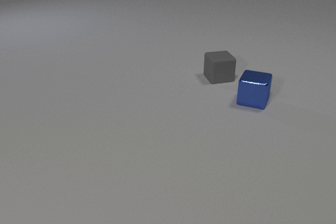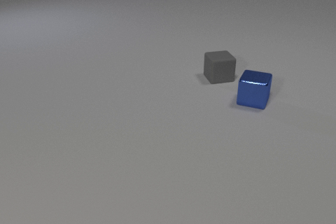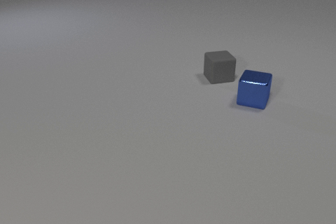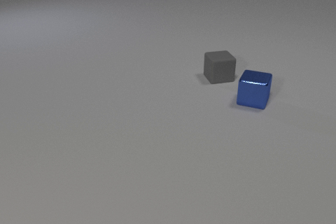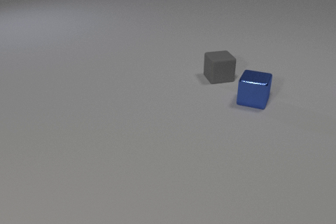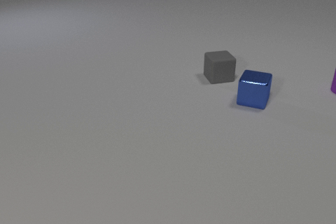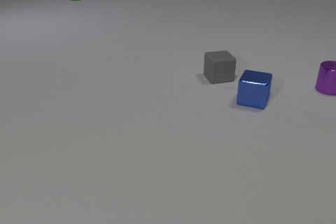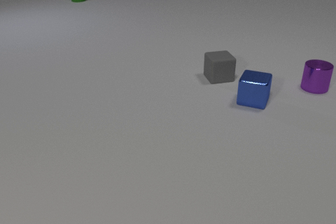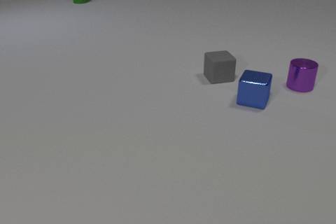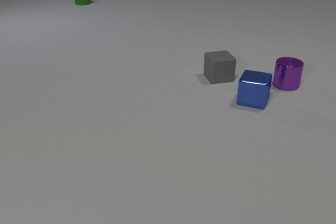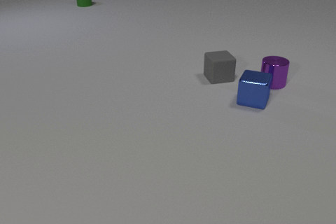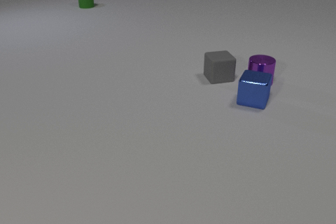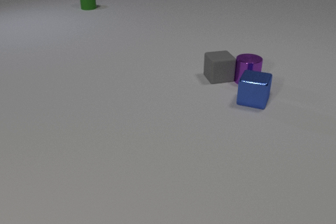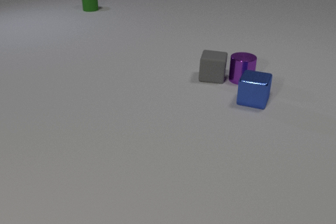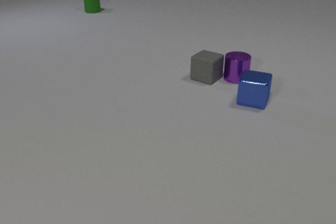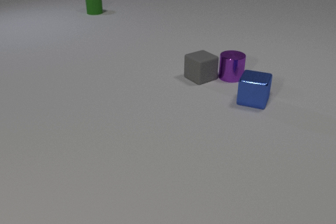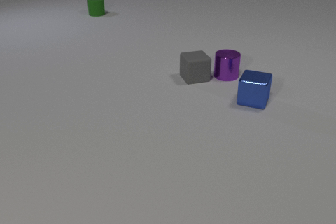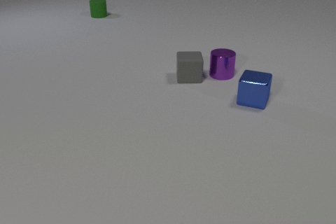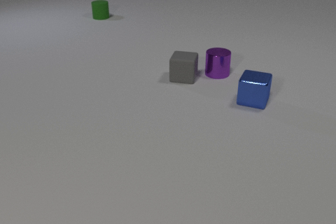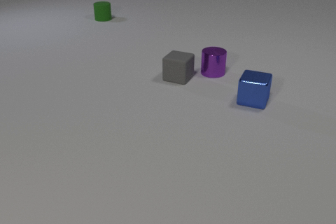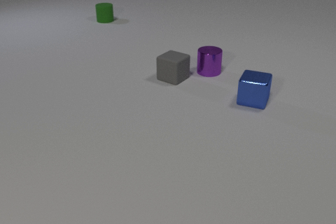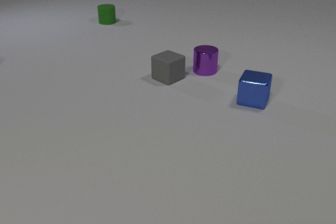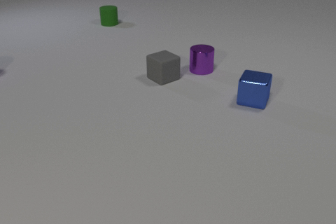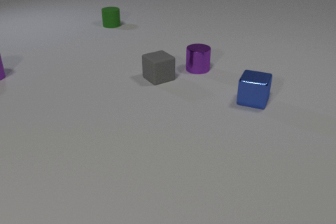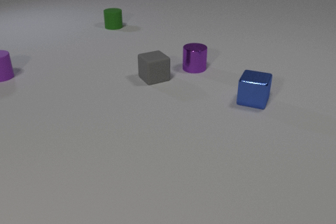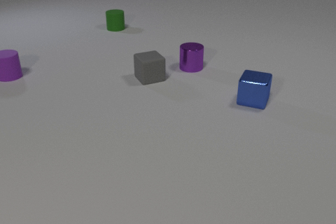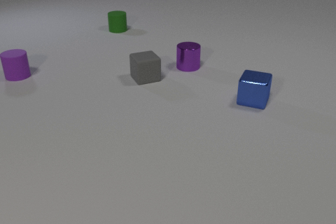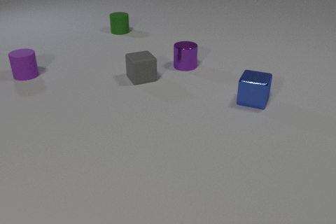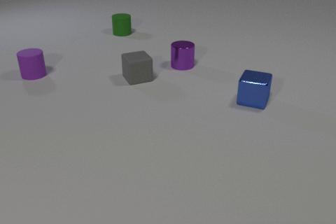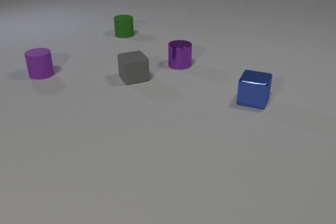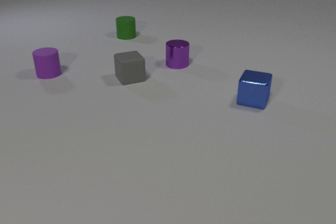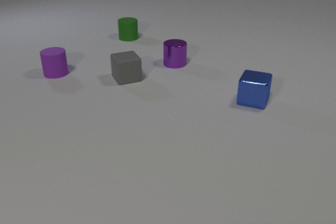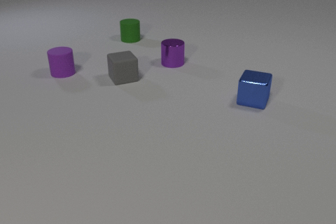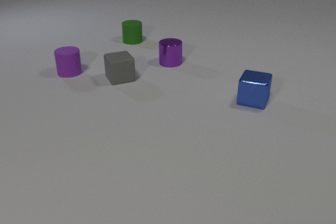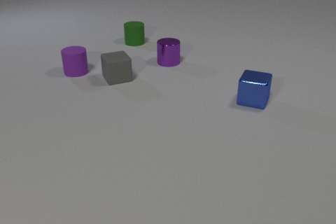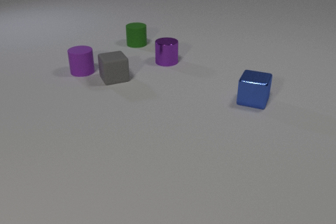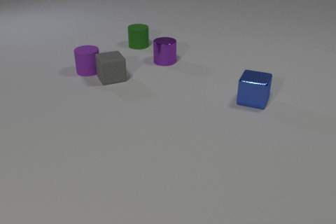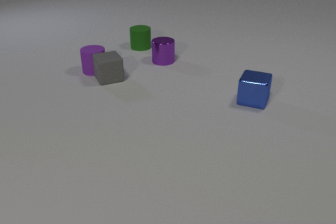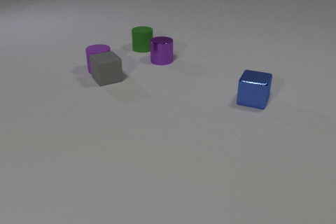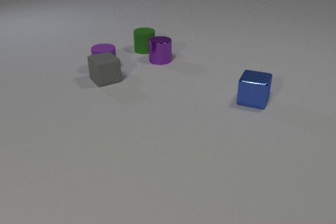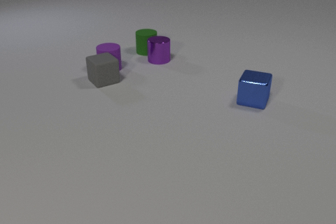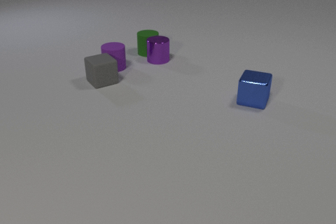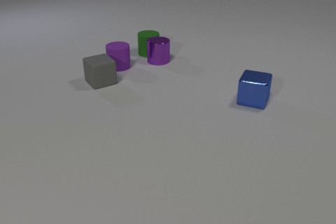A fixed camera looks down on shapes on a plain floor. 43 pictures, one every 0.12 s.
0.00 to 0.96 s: The purple metal cylinder comes in at the right edge, slides to the left. The green rubber cylinder comes in at the top edge, slides toward the camera.
0.96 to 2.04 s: The purple metal cylinder slides to the left. The gray rubber cube slides to the left, spins clockwise seen from above by about 105 degrees, its near face sliding to the left. The green rubber cylinder slides toward the camera. The purple metal cylinder and the gray rubber cube collide.
2.04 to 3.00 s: The purple metal cylinder slides to the left and away from the camera. The gray rubber cube slides to the left, spins clockwise seen from above by about 60 degrees, its near face sliding to the left. The green rubber cylinder slides toward the camera. The purple rubber cylinder comes in at the left edge, slides to the right.
3.00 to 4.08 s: The purple metal cylinder slides to the left and away from the camera. The gray rubber cube slides to the left. The green rubber cylinder slides toward the camera and to the right. The purple rubber cylinder slides to the right.
4.08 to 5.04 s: The purple metal cylinder slides to the left. The gray rubber cube slides to the left. The green rubber cylinder slides toward the camera and to the right. The purple rubber cylinder slides to the right. The gray rubber cube and the purple rubber cylinder collide. The purple metal cylinder and the green rubber cylinder collide.
How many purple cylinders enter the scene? 2.
Are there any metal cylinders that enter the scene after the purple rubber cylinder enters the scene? no.
How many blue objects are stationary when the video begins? 1.
